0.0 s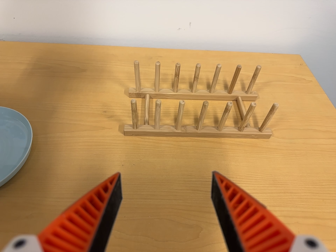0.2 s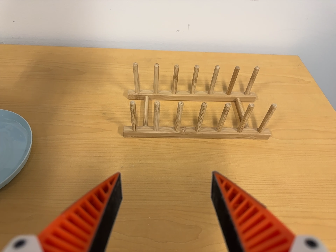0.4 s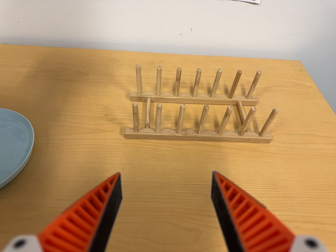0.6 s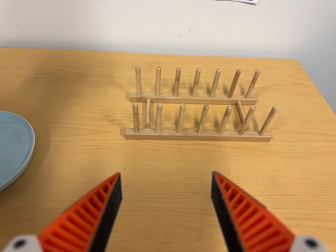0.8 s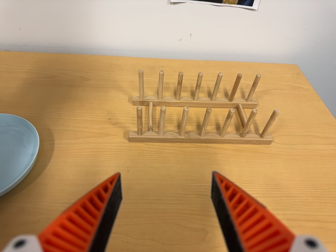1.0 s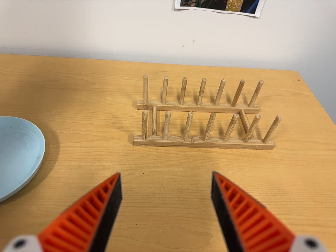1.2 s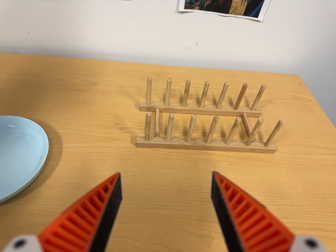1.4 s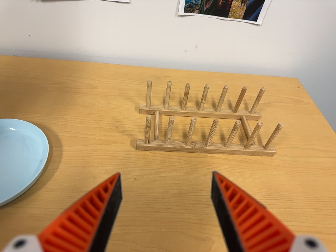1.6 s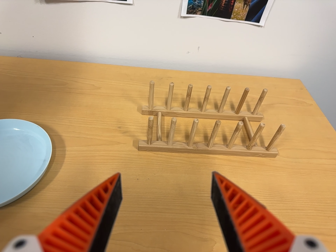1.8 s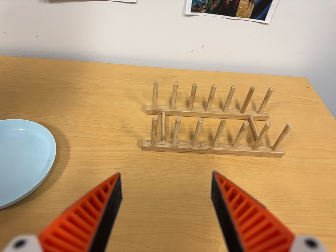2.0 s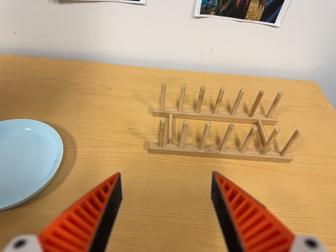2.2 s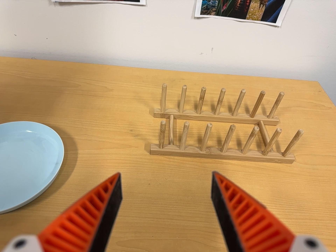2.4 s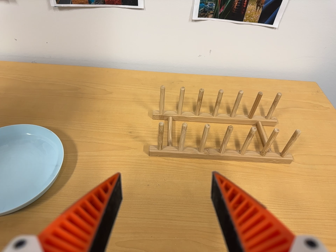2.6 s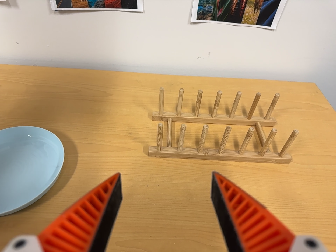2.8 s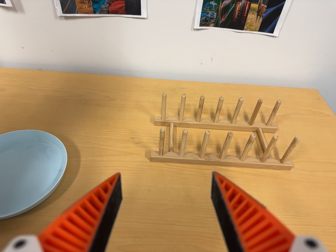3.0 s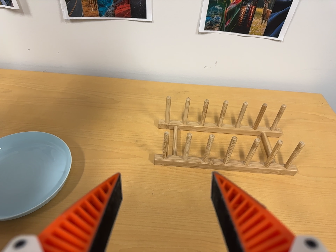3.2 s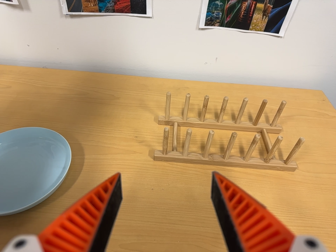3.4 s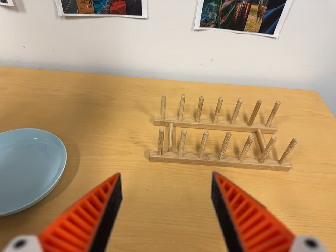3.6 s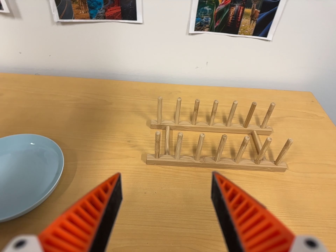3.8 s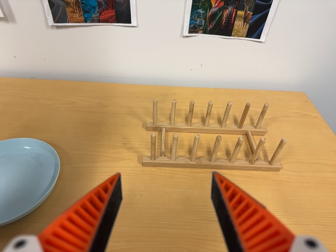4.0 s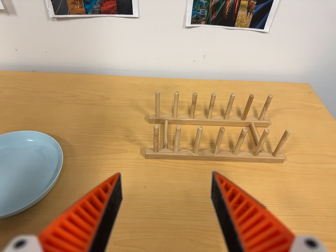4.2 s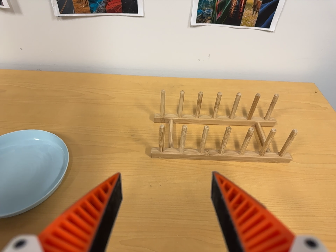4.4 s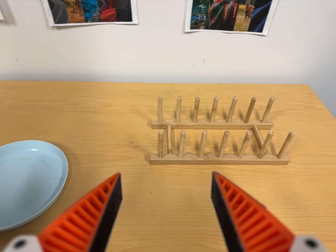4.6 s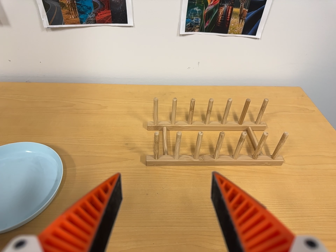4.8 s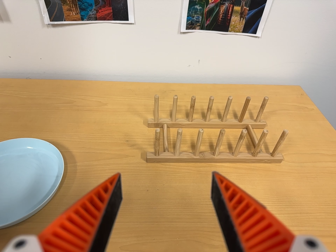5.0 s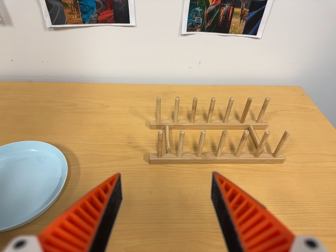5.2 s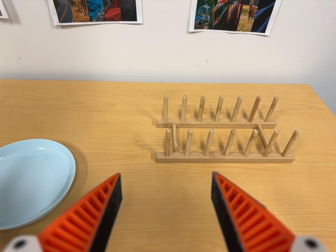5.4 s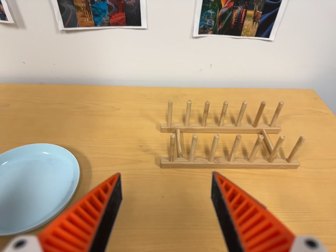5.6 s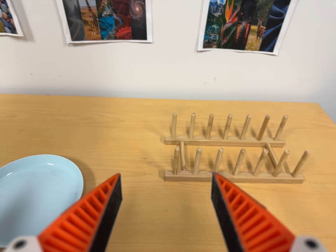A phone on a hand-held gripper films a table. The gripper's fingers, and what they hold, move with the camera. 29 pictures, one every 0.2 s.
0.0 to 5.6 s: The camera travels to its left and backward, about 7 cm, so close, fixed things drift to the right. Its aim tips toward the top of its view by about 10 degrees, and the scene shifts downward.
The film runs backward here.
